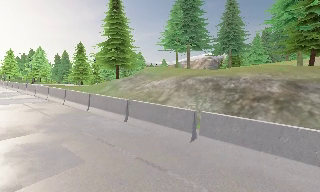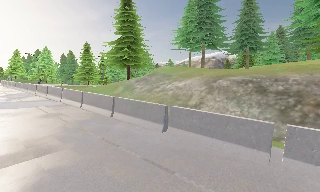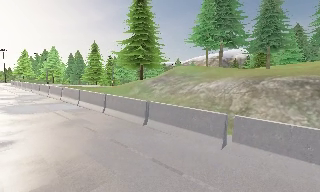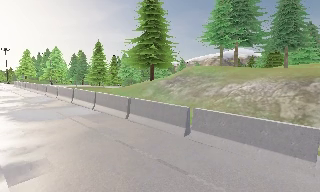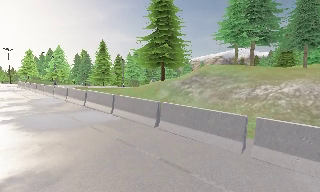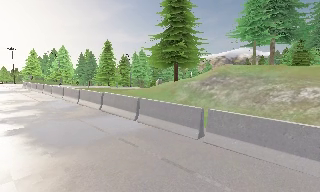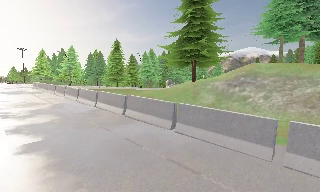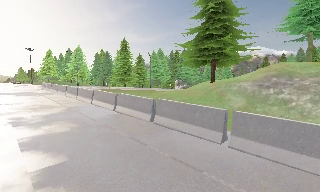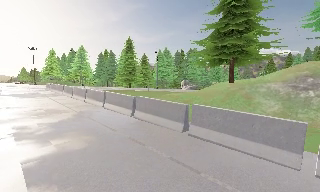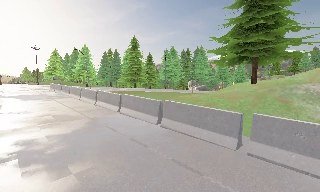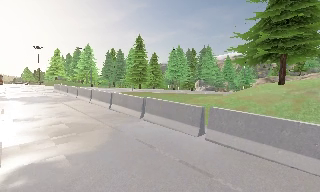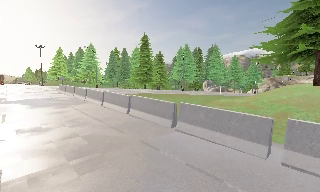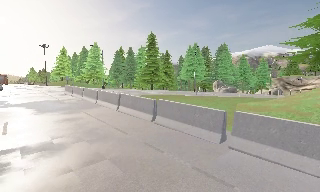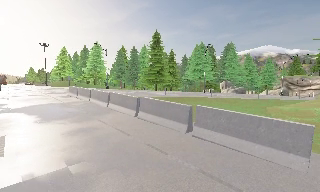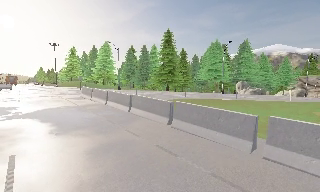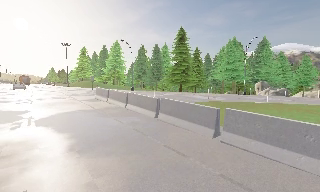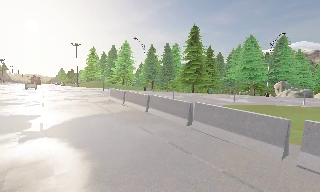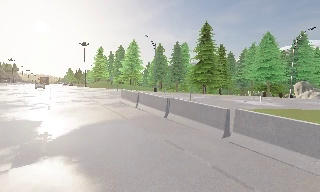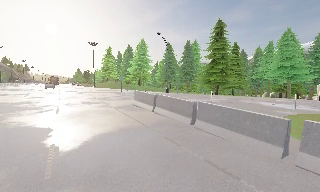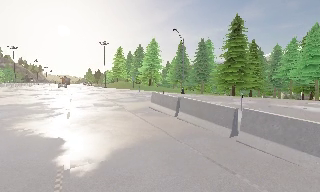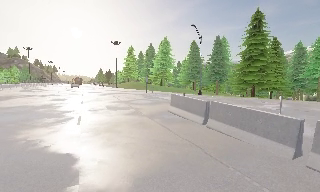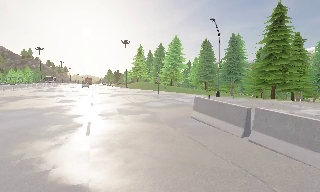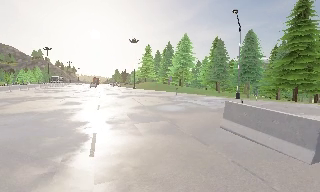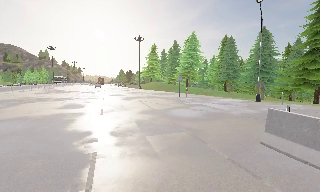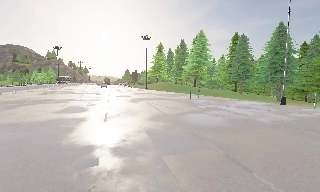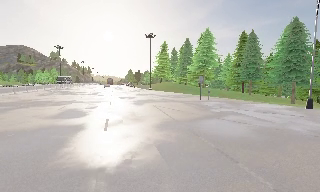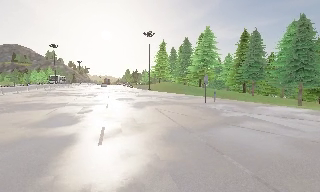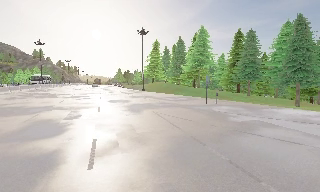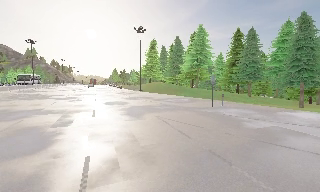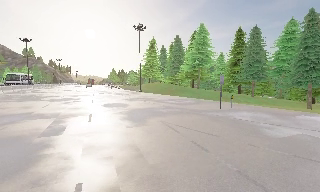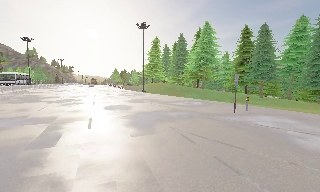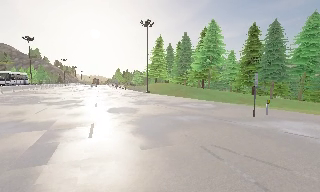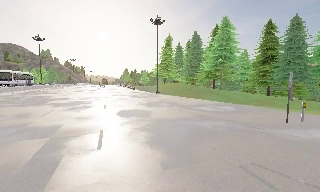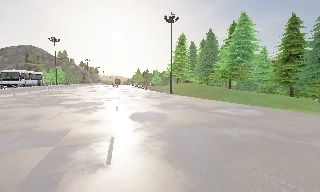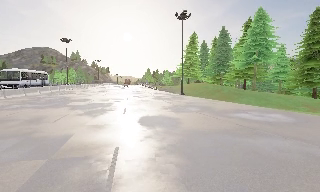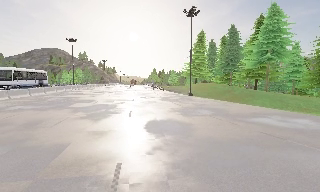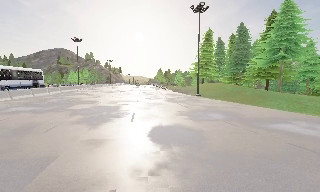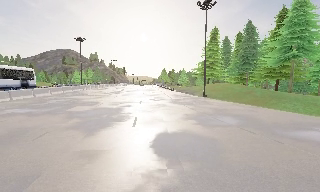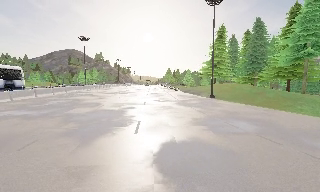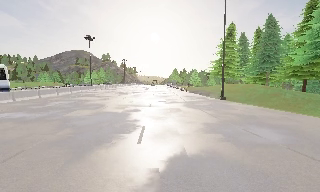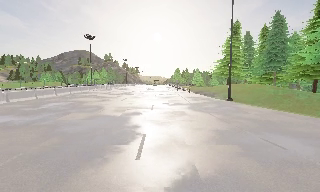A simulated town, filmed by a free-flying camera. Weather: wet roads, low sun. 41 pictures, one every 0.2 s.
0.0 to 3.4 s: The camera swings to its left by about 20 degrees, and the scene slides to the right. It travels forward and to its left, about 35 m, so what stands in front looms larger.
3.4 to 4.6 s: The scene slides to the right, as the camera pans about 15 degrees to its left. It travels forward and to its left, about 10 m, so what stands in front looms larger.
4.6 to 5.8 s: The camera travels forward, about 9 m, so what stands in front looms larger.
5.8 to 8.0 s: The camera pans to its left, which is counterclockwise from overhead, by about 20 degrees. It travels forward, about 12 m, so what stands in front looms larger.
The film runs forward here.
